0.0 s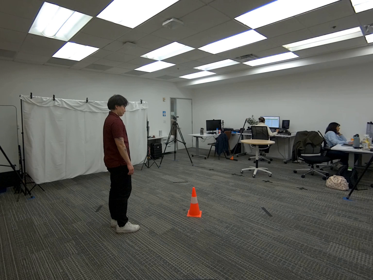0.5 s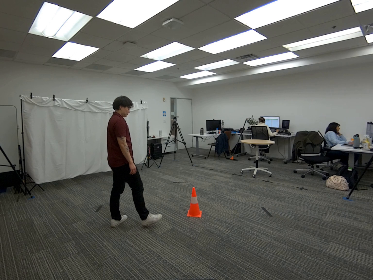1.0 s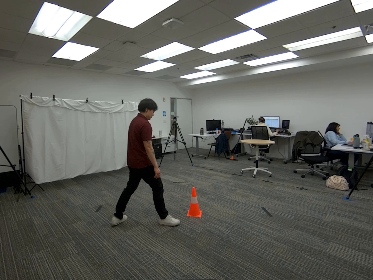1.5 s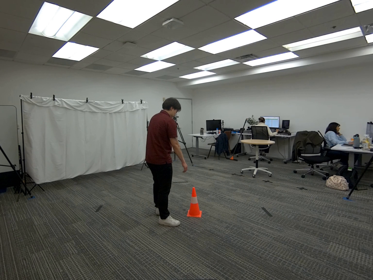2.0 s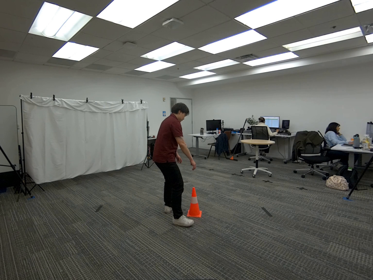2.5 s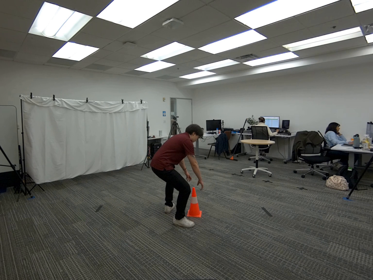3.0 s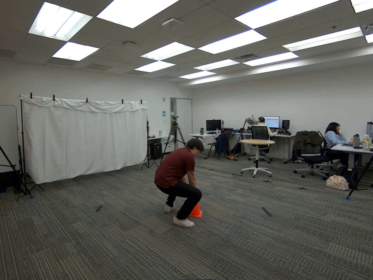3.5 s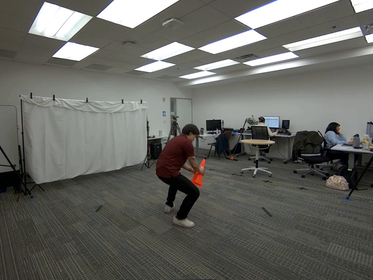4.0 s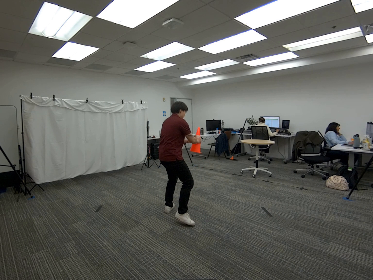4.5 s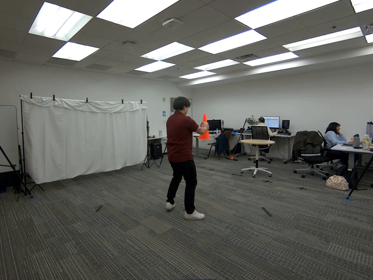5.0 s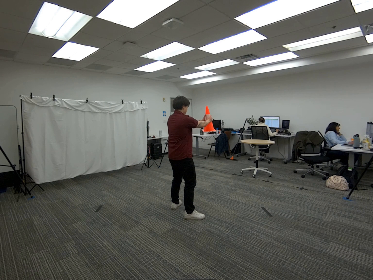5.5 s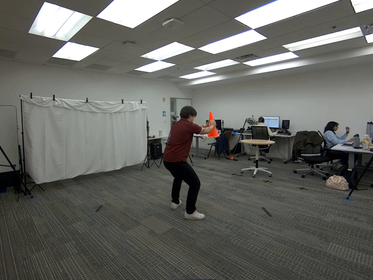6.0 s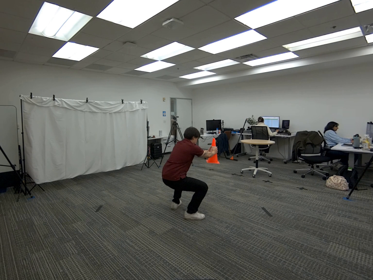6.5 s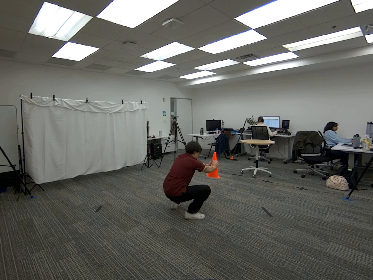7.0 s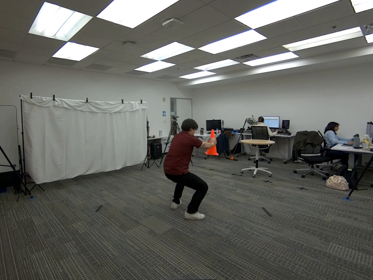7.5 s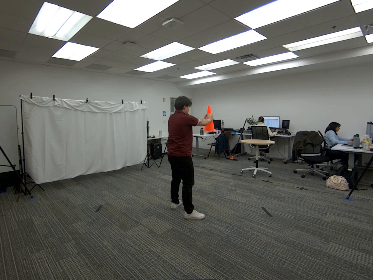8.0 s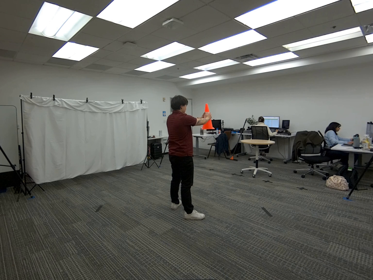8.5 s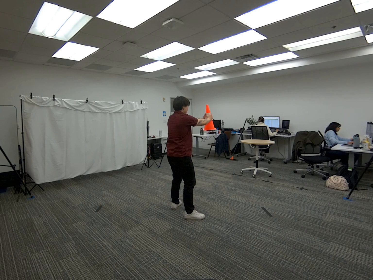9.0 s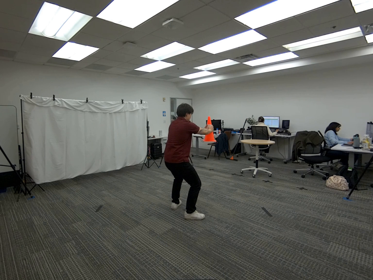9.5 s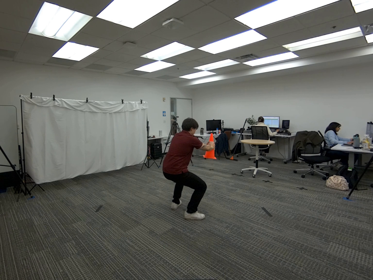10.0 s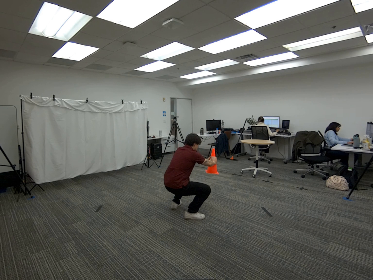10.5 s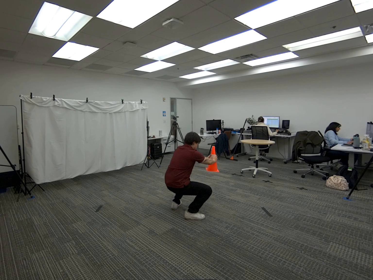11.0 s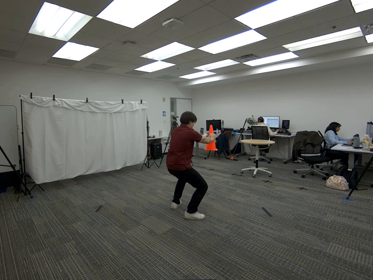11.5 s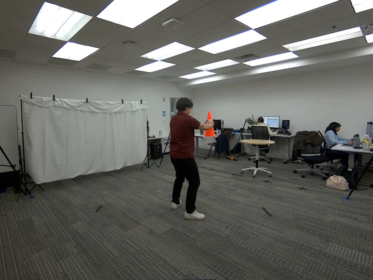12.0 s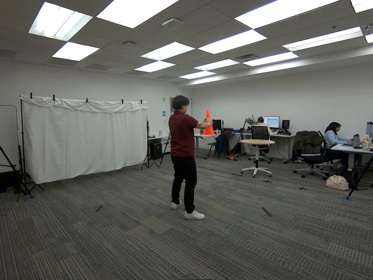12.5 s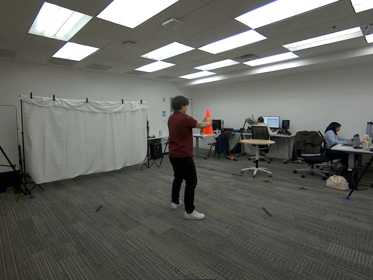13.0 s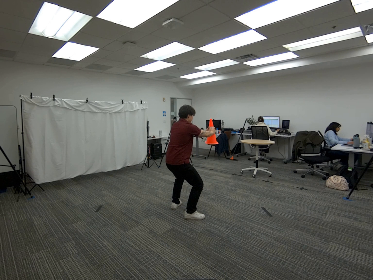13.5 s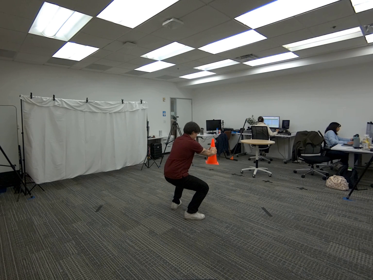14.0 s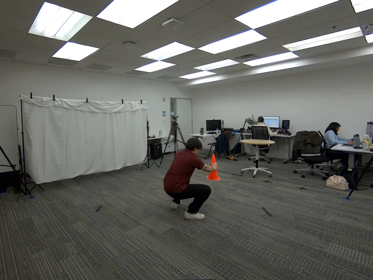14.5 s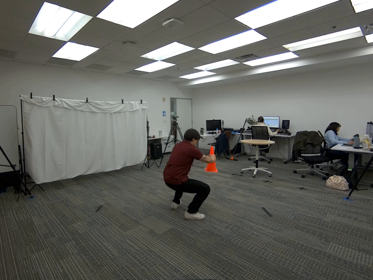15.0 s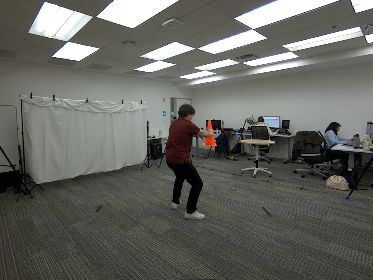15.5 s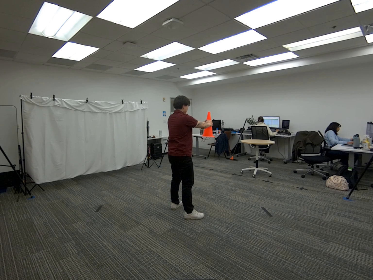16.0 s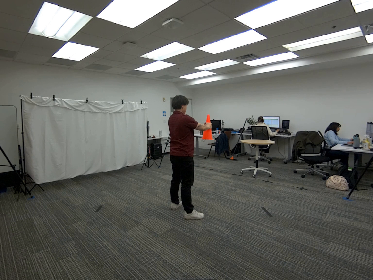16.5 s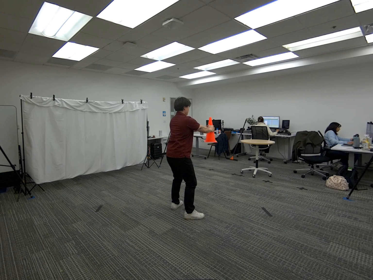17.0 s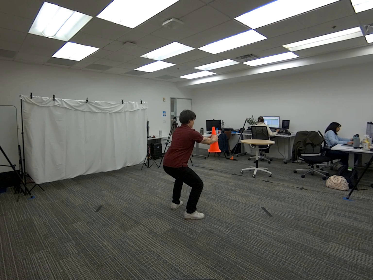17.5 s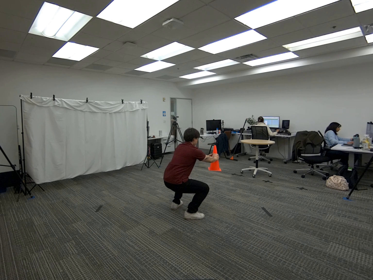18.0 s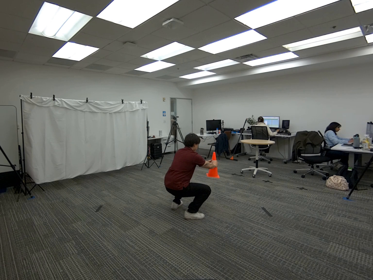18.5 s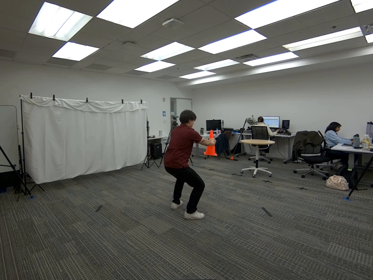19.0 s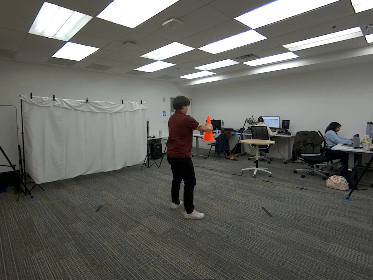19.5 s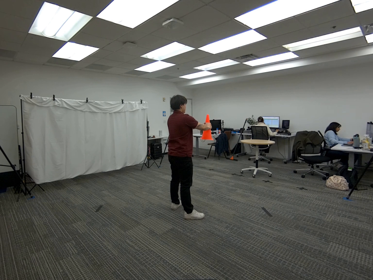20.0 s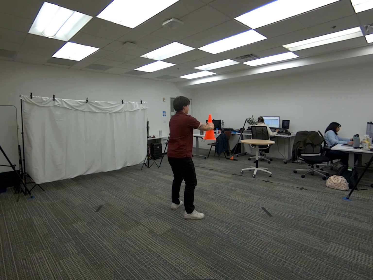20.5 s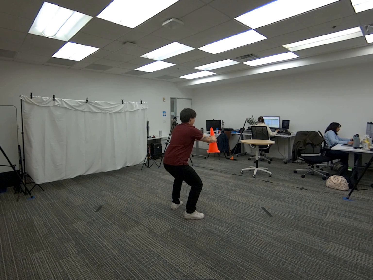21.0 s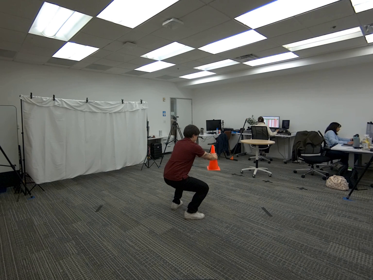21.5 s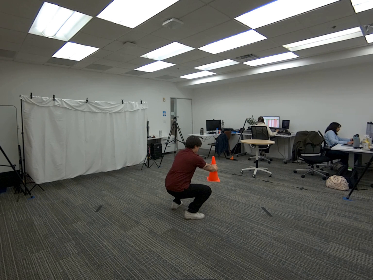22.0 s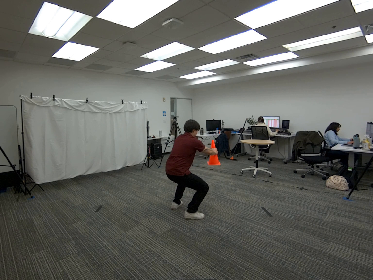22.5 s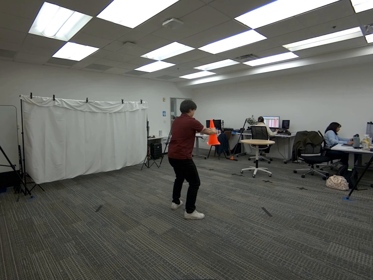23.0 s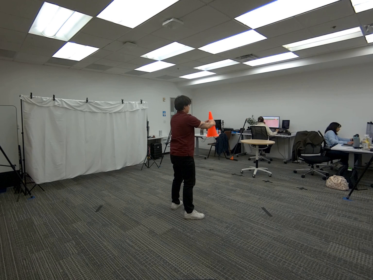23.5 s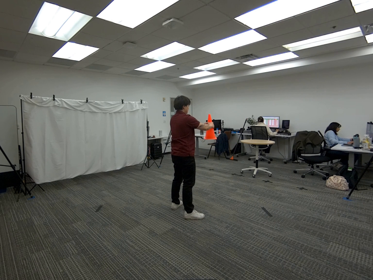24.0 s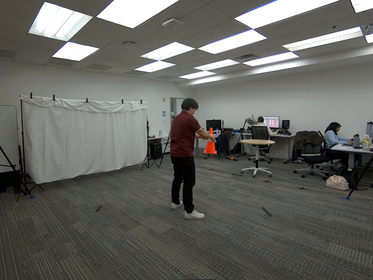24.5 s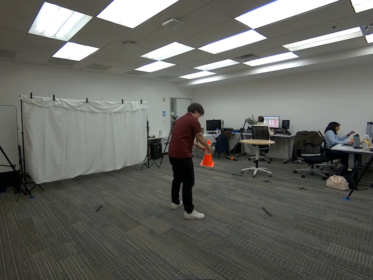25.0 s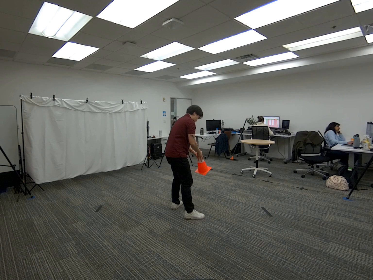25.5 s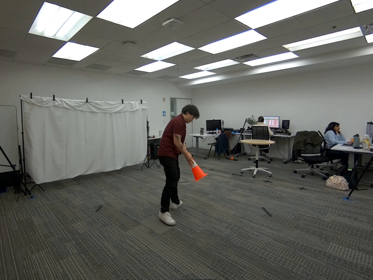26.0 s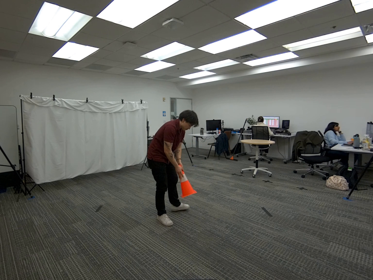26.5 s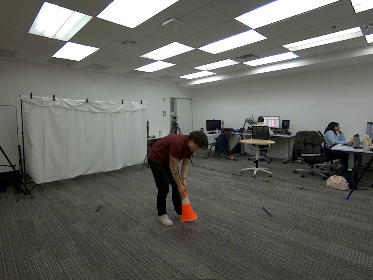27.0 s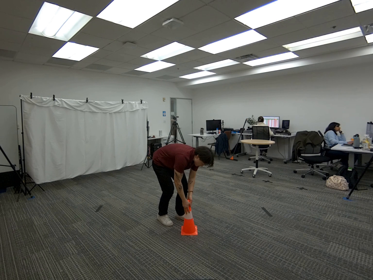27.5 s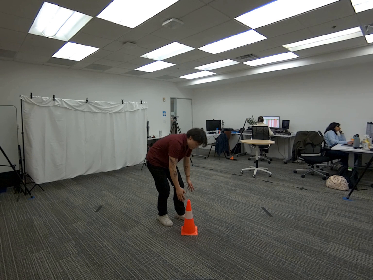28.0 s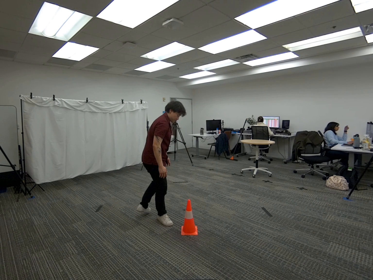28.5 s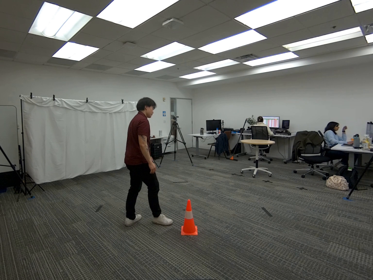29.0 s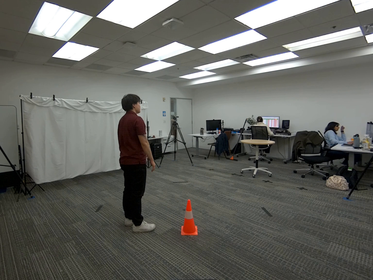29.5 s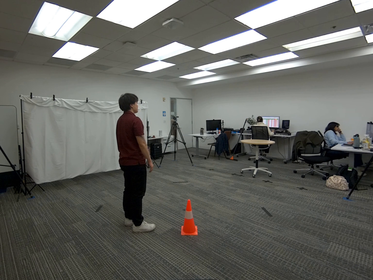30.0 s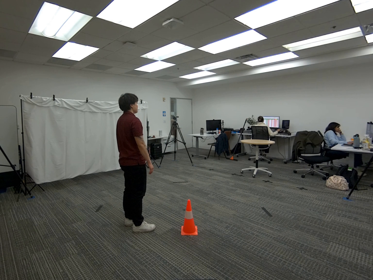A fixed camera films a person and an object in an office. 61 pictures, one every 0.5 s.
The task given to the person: Walk to the traffic cone on the ground, pick up the cone with both hands, and place the cone in front of your body. Proceed to perform squats while holding the cone in front of you. Place the cone back on the ground when finish.
